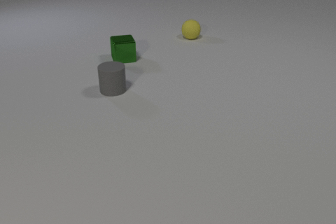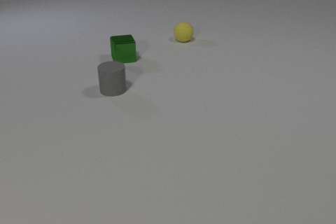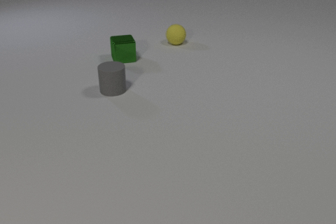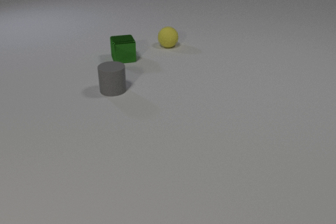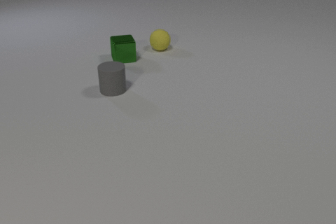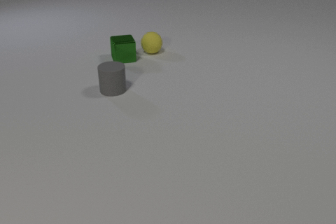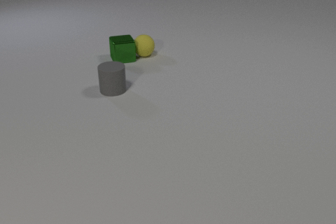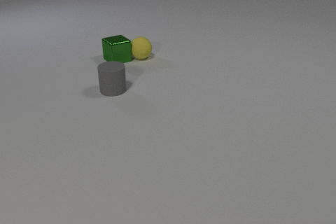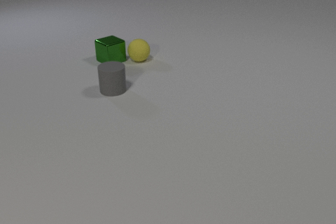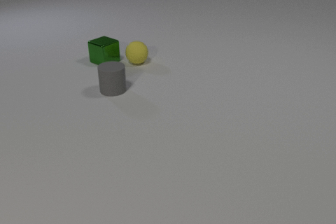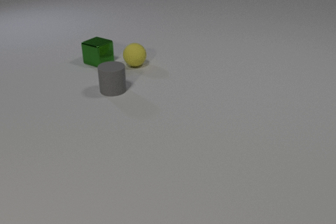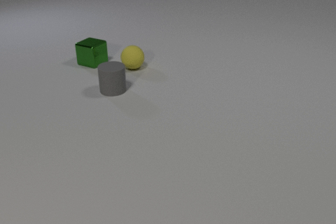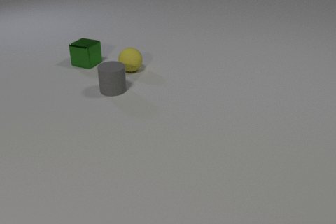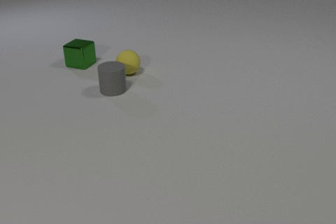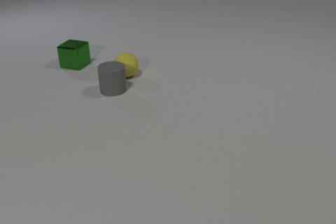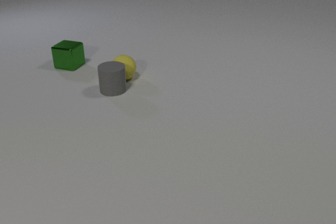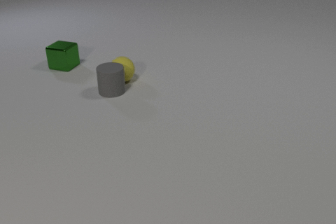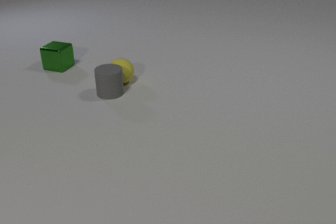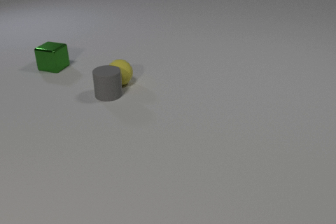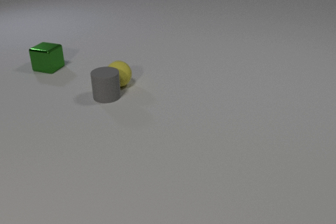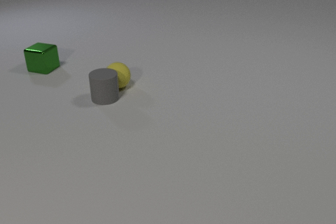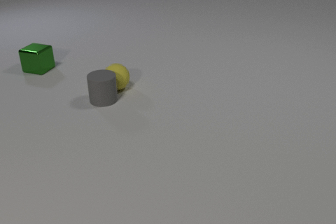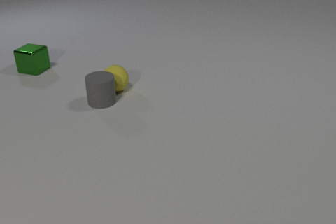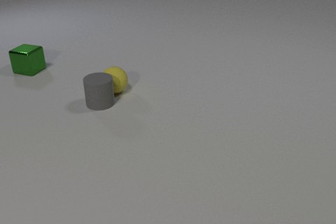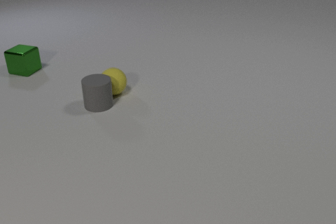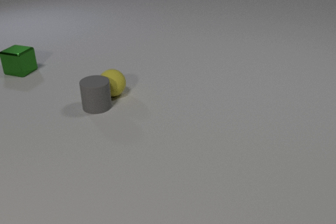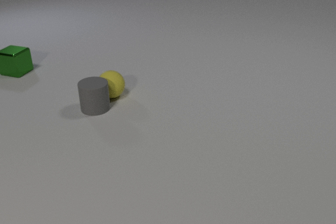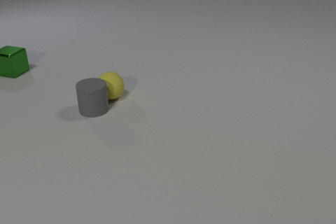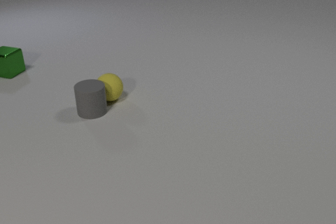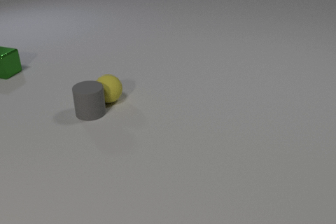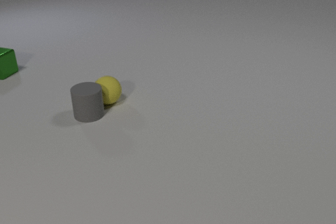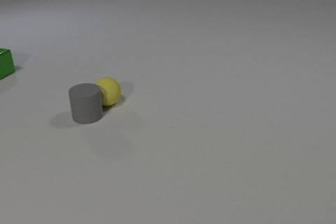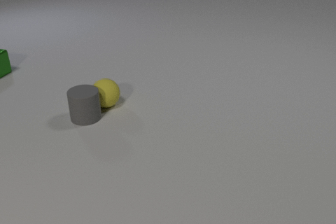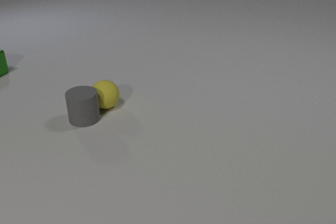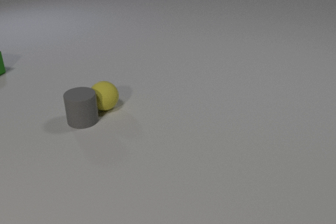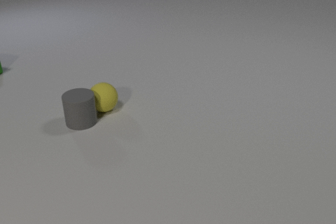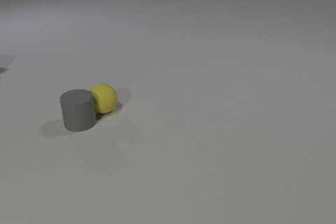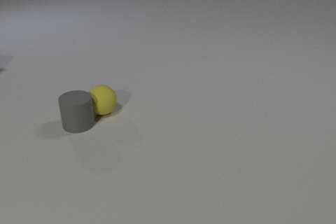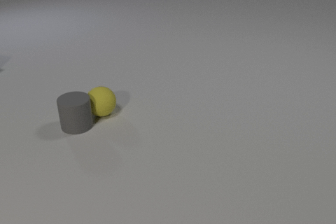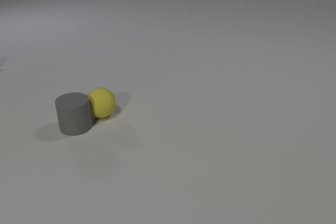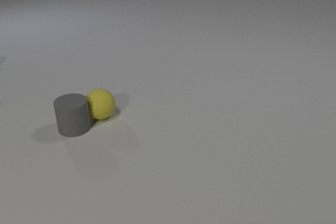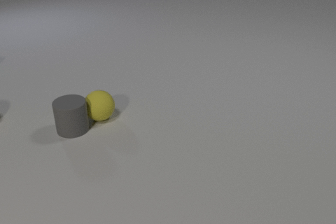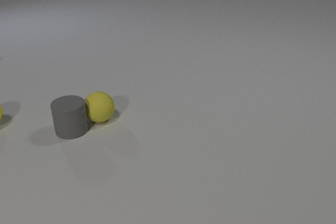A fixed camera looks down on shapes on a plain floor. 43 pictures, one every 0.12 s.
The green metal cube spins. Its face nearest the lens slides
to the right.
The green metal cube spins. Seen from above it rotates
counterclockwise.
0.00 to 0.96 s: The yellow rubber sphere rolls toward the camera and to the left. The green metal cube slides to the left, spins so that its near face slides to the right, counterclockwise seen from above. The yellow rubber sphere and the green metal cube collide.
0.96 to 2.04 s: The yellow rubber sphere rolls toward the camera. The green metal cube slides to the left, spins so that its near face slides to the right, counterclockwise seen from above. The gray rubber cylinder slides toward the camera. The yellow rubber sphere and the gray rubber cylinder collide.
2.04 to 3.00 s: The yellow rubber sphere rolls toward the camera. The green metal cube slides to the left. The gray rubber cylinder slides toward the camera and to the left.
3.00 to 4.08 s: The yellow rubber sphere rolls toward the camera. The green metal cube slides to the left. The gray rubber cylinder slides toward the camera and to the left.
4.08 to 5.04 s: The yellow rubber sphere rolls toward the camera. The green metal cube leaves at the left edge. The gray rubber cylinder slides toward the camera and to the left.
What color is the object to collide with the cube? yellow.
How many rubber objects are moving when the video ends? 2.
What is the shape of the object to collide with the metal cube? sphere.
